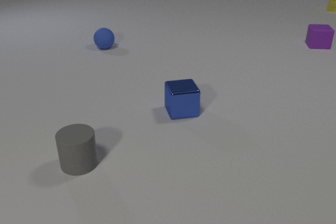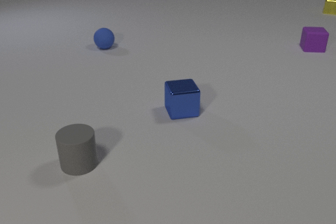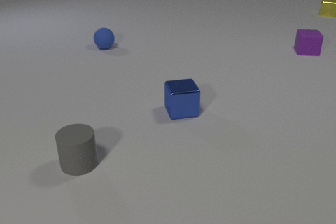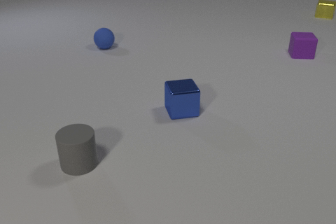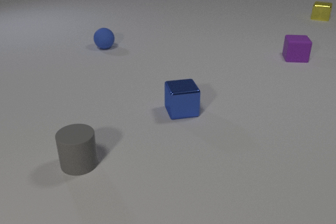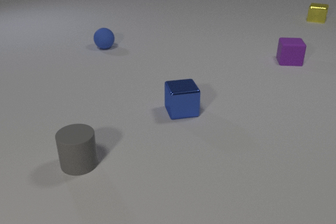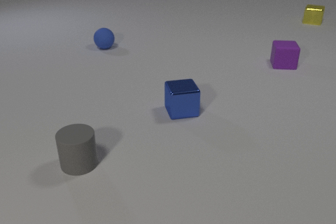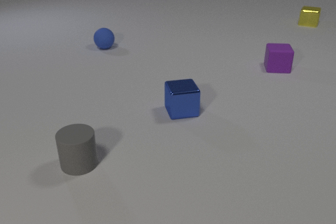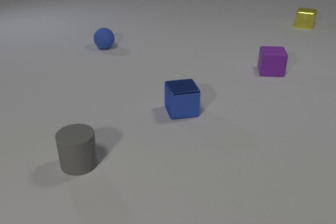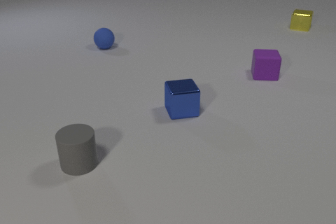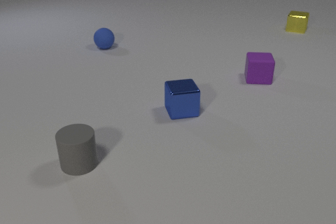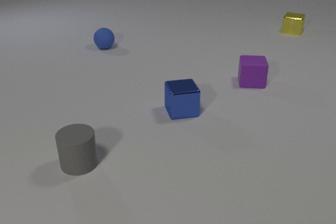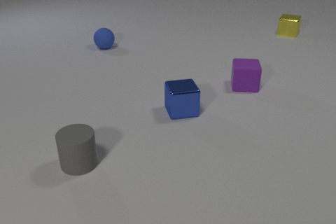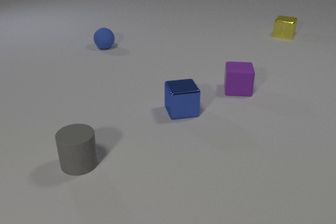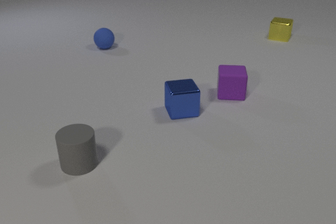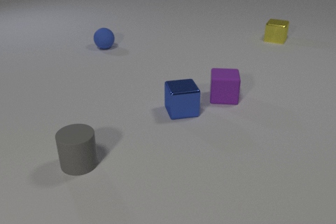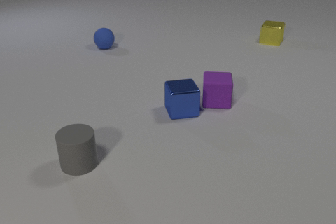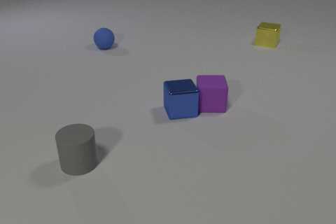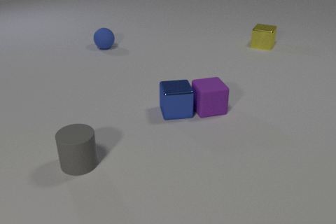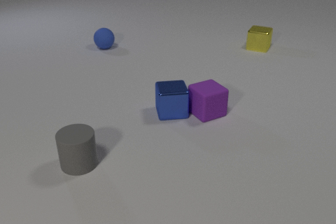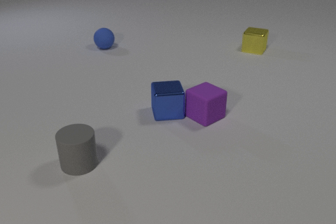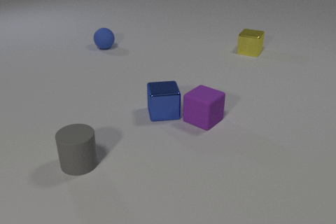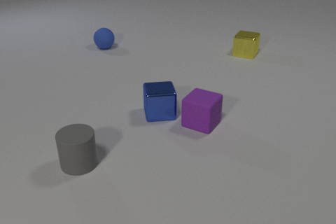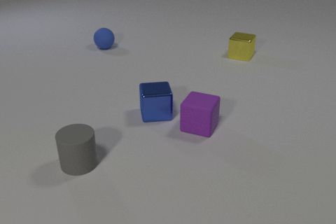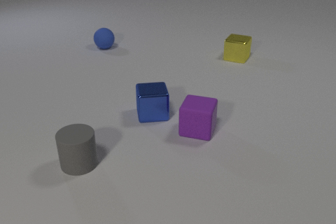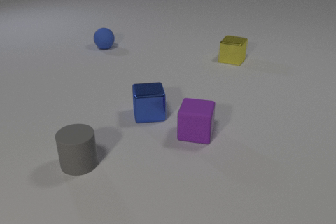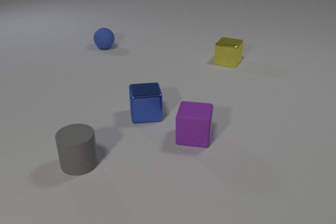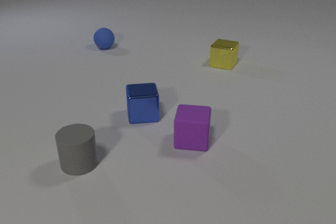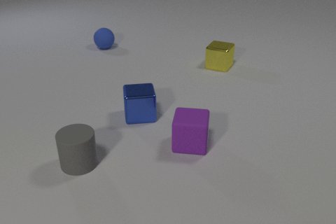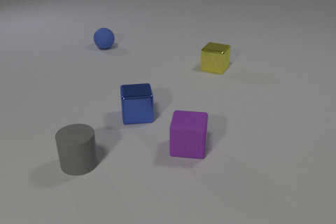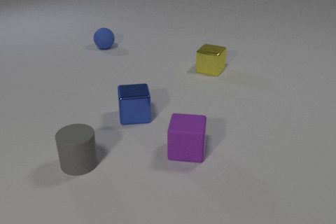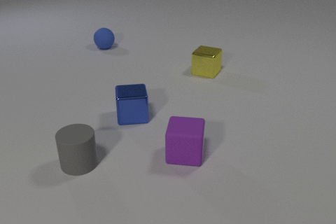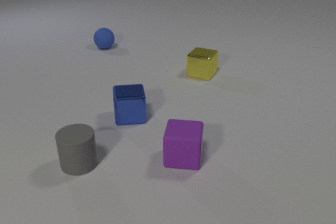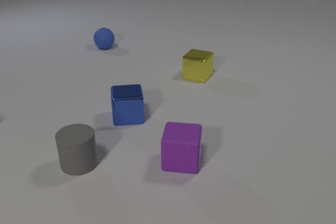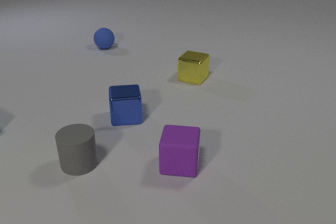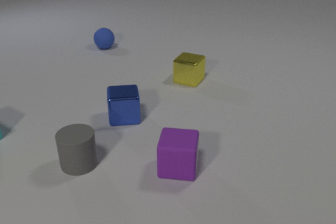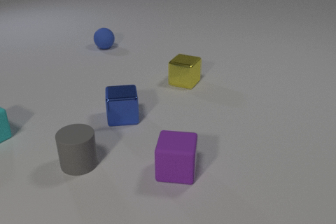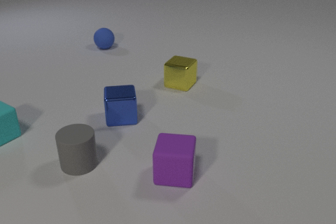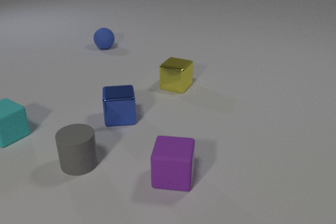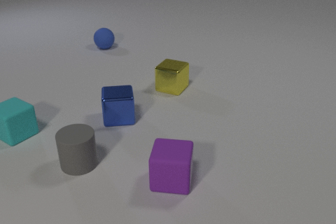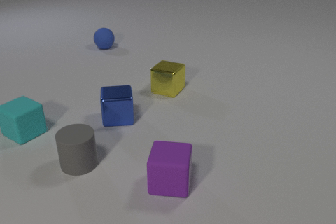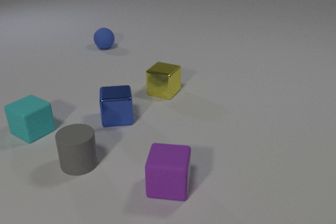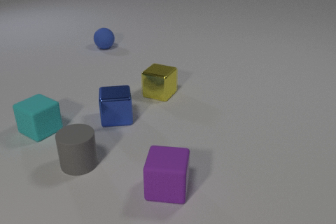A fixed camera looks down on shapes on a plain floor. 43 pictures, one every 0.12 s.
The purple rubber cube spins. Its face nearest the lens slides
to the right.
The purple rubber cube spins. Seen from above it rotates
counterclockwise.
0.00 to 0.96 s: The purple rubber cube slides toward the camera and to the left. The yellow metal cube slides toward the camera and to the left.
0.96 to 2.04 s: The purple rubber cube slides toward the camera and to the left. The yellow metal cube slides toward the camera and to the left. The purple rubber cube and the blue metal cube collide.
2.04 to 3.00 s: The purple rubber cube slides toward the camera, spins so that its near face slides to the right, counterclockwise seen from above. The blue metal cube slides to the left. The yellow metal cube slides toward the camera and to the left.
3.00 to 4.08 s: The purple rubber cube slides toward the camera. The blue metal cube slides to the left. The yellow metal cube slides toward the camera and to the left.
4.08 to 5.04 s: The purple rubber cube slides toward the camera. The blue metal cube slides to the left. The cyan rubber cube comes in at the left edge, slides to the right. The yellow metal cube slides toward the camera and to the left.
Are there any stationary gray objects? yes.
How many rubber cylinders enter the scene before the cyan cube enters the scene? 0.
What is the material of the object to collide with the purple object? metal.
